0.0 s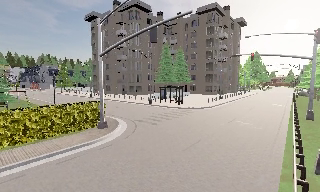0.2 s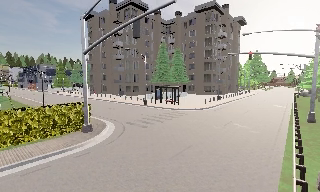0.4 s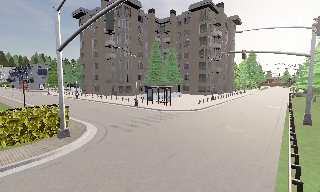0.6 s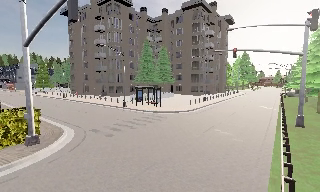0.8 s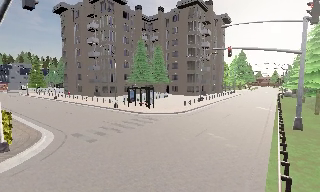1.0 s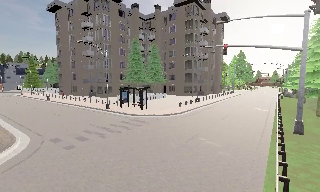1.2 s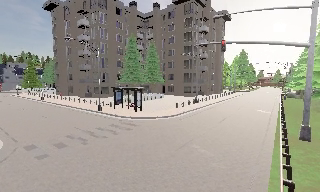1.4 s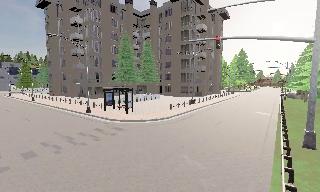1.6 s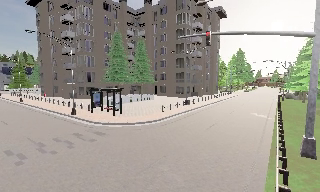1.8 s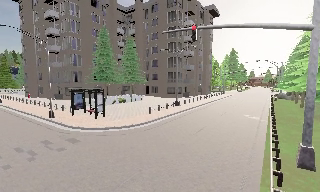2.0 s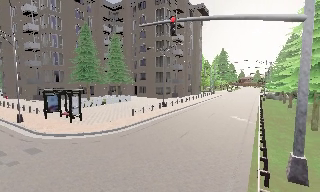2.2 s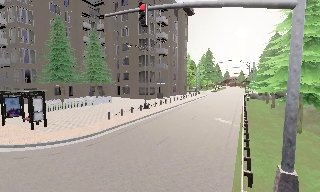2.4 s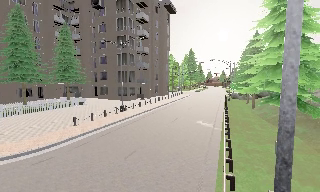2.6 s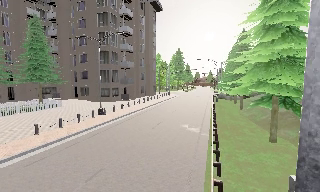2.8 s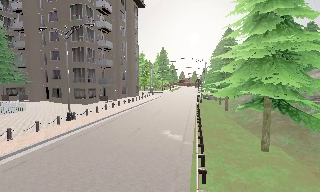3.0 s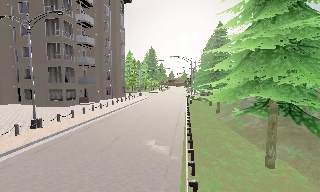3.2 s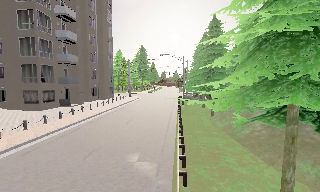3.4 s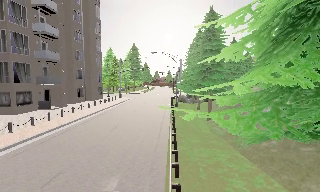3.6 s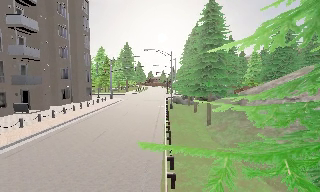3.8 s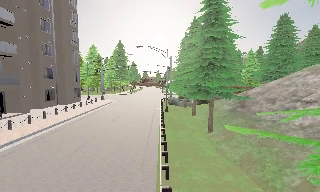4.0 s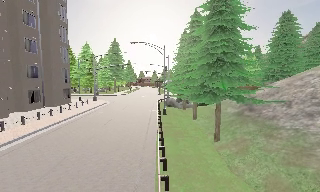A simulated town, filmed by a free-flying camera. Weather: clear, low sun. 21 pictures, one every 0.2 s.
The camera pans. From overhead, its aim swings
clockwise.
The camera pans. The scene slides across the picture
to the left.
0.0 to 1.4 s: The camera travels forward and to its right, about 9 m, so what stands in front looms larger.
1.4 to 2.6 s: The scene slides to the left, as the camera pans about 20 degrees to its right. It travels forward and to its right, about 9 m, so what stands in front looms larger.
2.6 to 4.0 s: The camera swings to its right by about 20 degrees, and the scene slides to the left. It travels forward, about 13 m, so what stands in front looms larger.
The film runs forward here.
